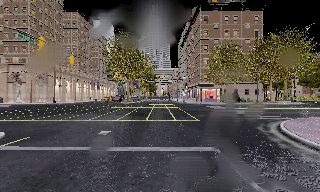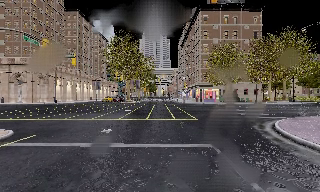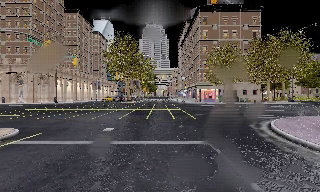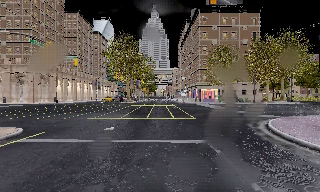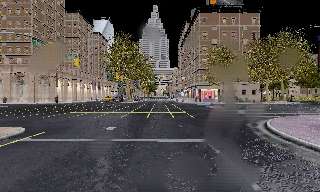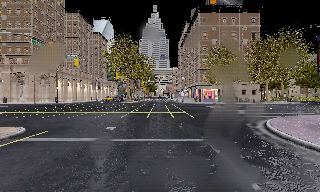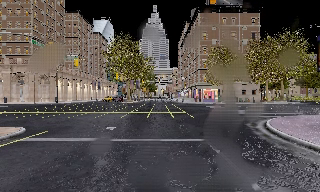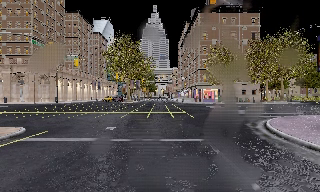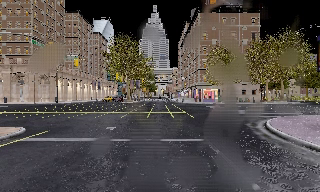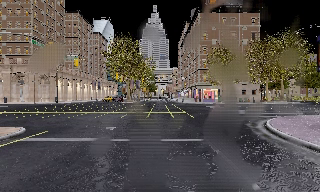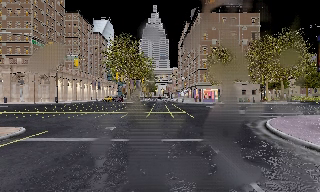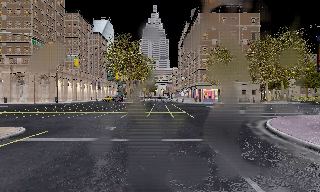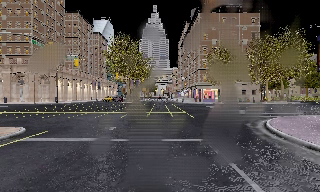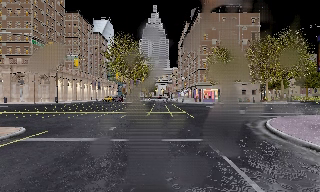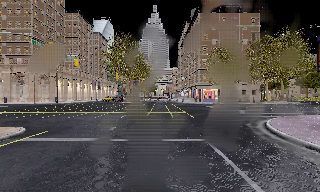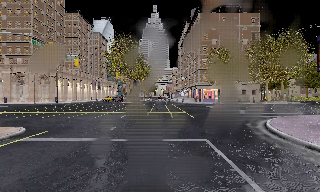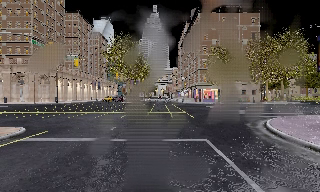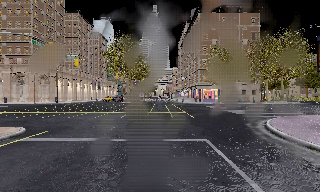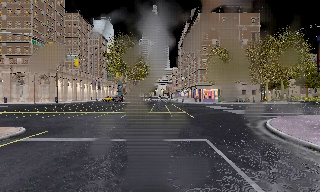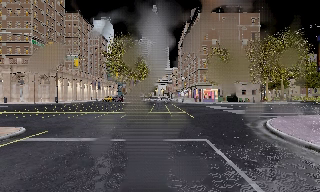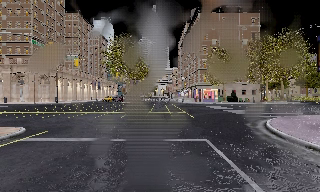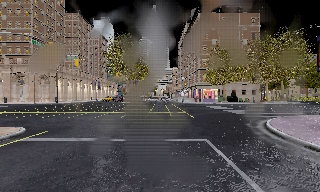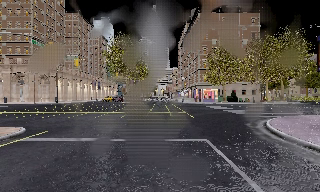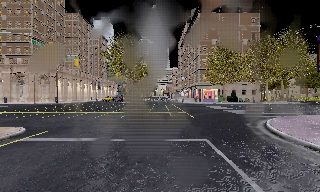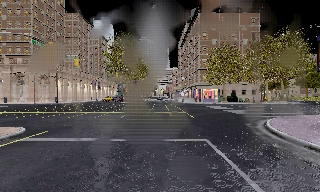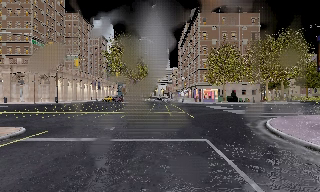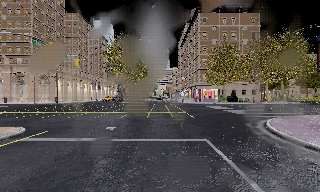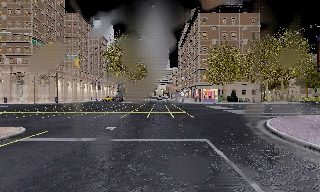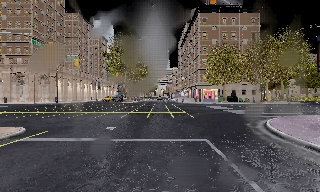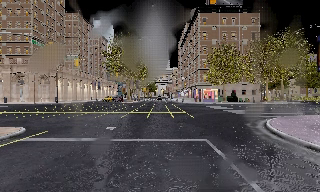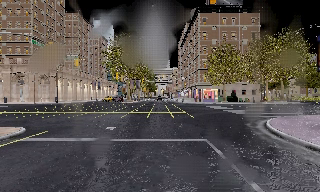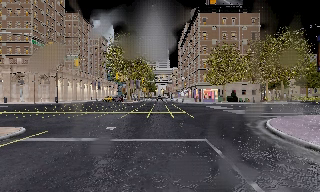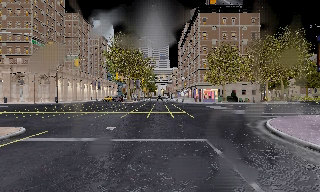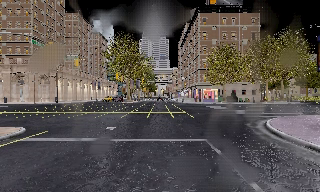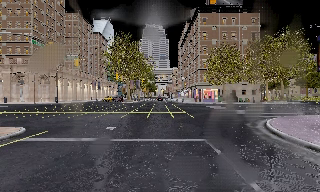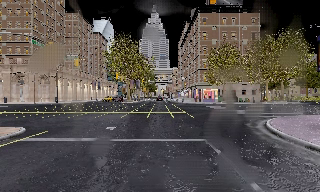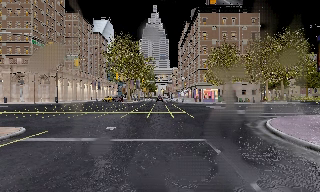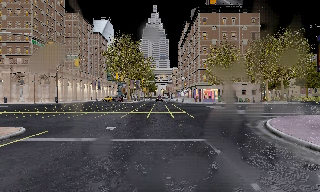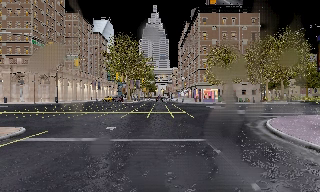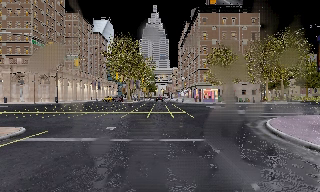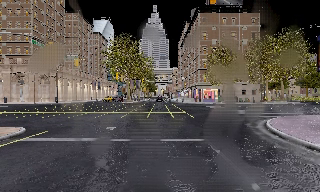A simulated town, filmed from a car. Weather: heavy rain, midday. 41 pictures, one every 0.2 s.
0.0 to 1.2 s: The camera travels backward, about 1 m, so what stands in front gets smaller. It loses speed.
1.2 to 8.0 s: The camera keeps its place and its aim.
The film runs backward here.
